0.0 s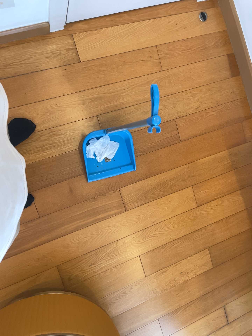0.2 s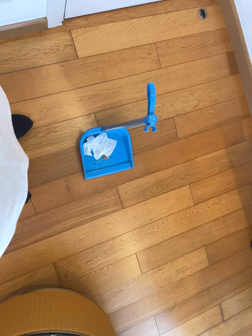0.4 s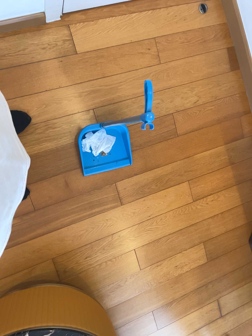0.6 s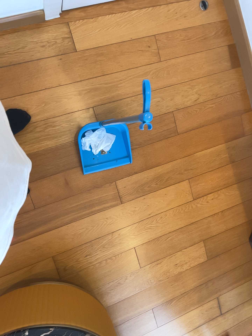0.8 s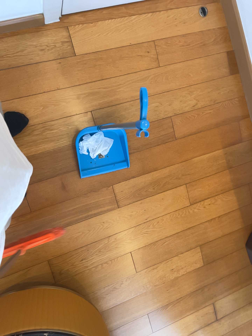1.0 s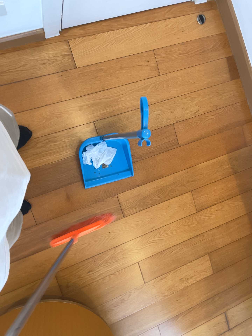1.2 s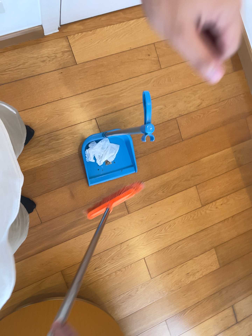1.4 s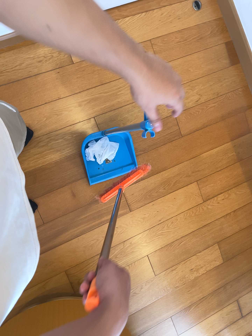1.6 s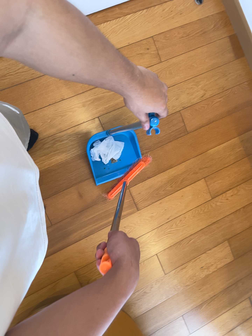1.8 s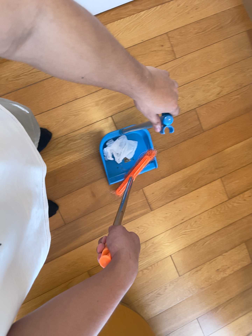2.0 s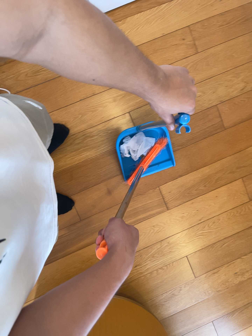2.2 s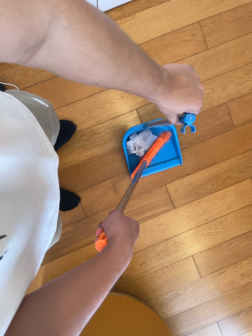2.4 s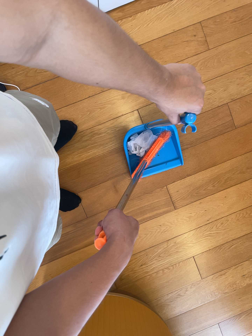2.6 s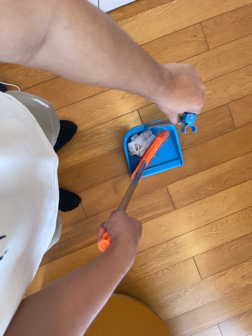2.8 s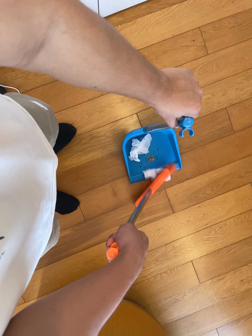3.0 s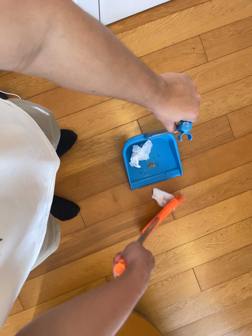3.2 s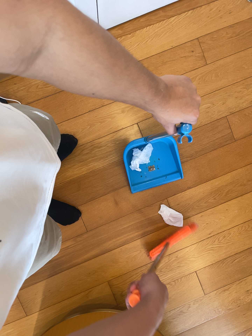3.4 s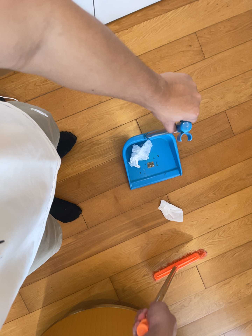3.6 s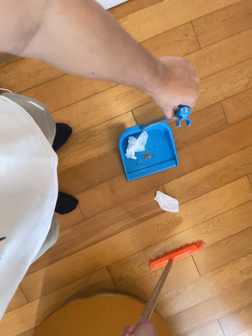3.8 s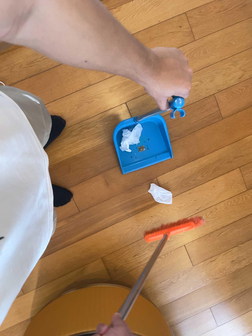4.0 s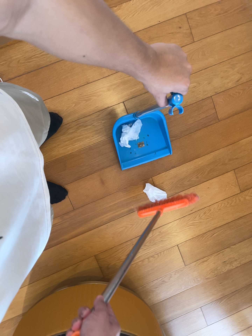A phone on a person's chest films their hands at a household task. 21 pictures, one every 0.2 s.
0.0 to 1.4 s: The camera shifts only a little, or ends up much as it began.
1.4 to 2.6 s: The camera swings to its left by about 10 degrees, and the scene slides to the right. It travels forward, about 7 cm, so what stands in front looms larger.
2.6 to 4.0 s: The camera shifts only a little, or ends up much as it began.
The film runs backward here.
